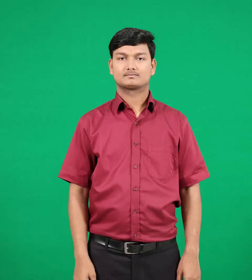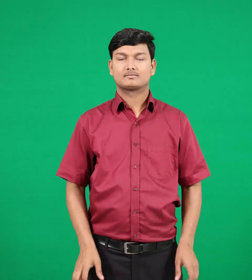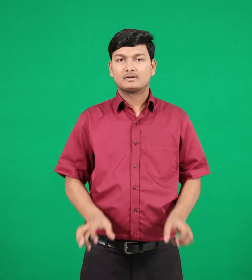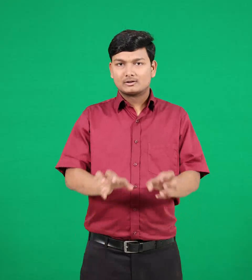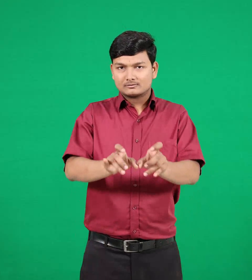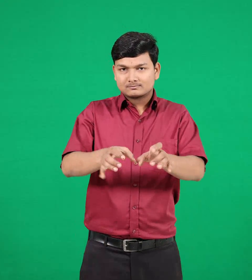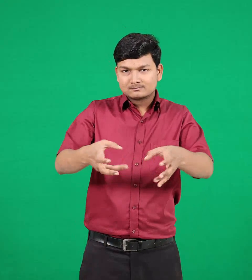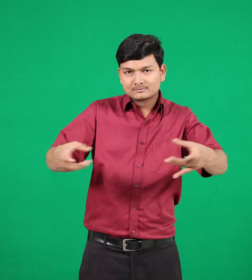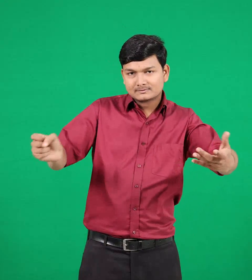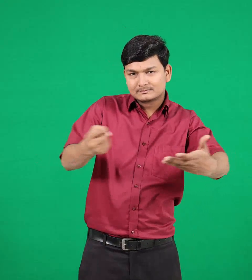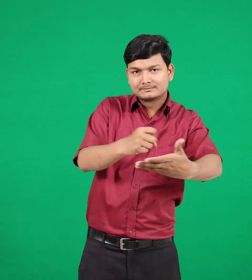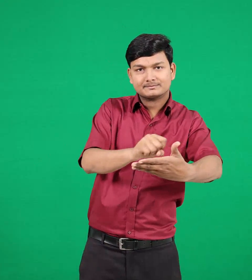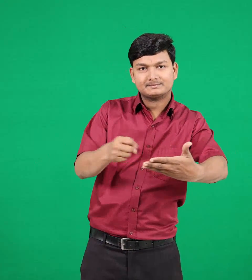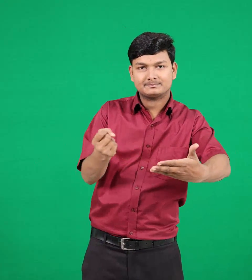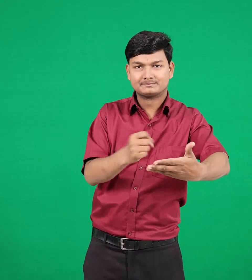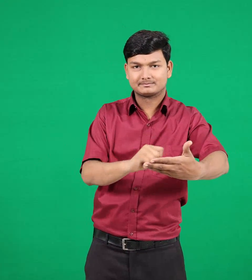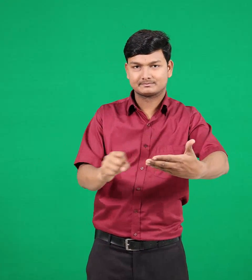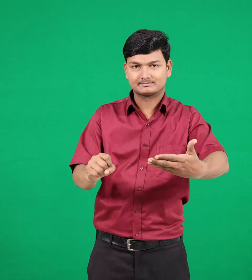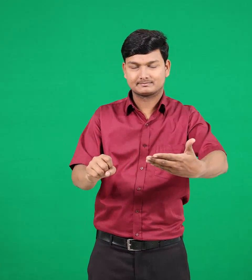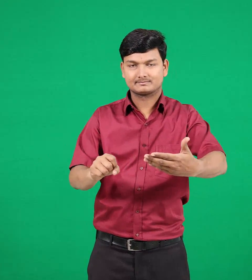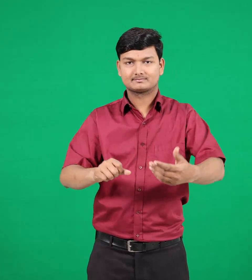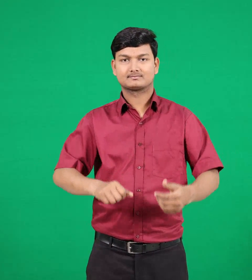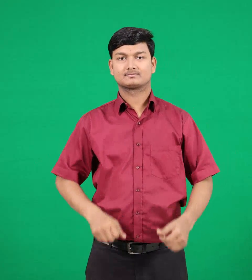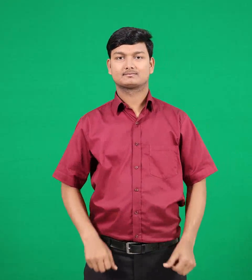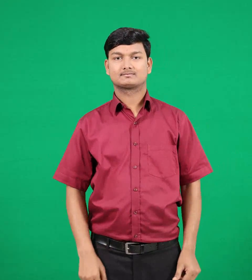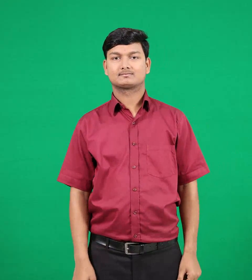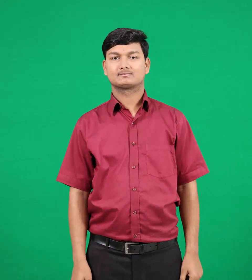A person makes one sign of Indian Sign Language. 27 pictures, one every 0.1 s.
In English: scripture
